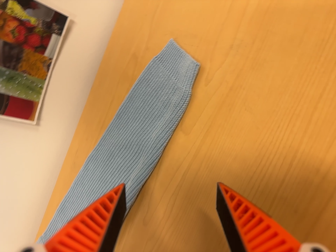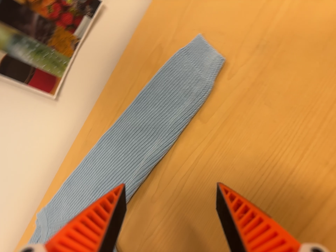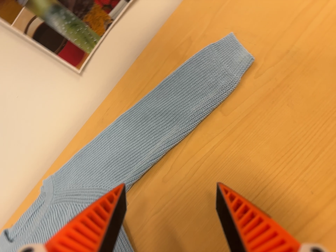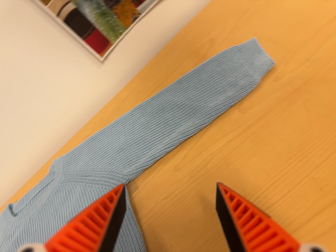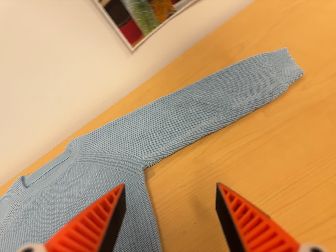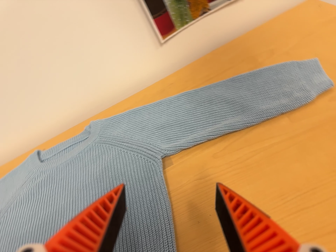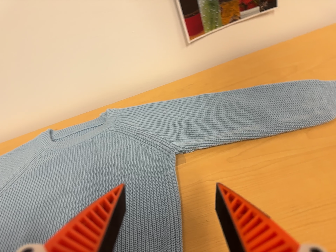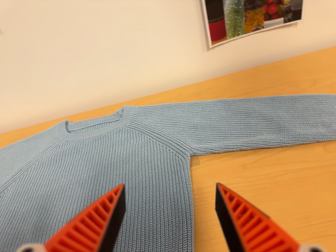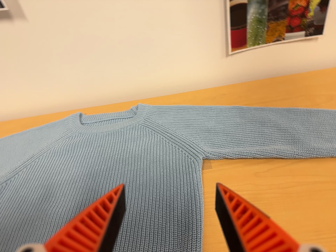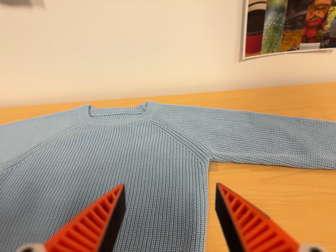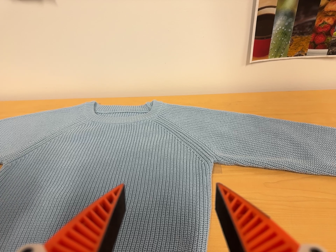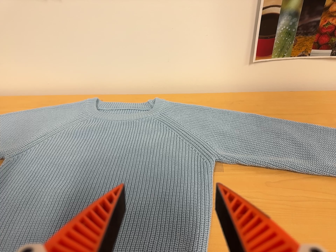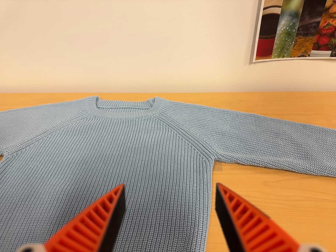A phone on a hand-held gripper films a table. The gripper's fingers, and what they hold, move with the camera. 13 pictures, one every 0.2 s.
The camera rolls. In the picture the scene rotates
clockwise.
0.0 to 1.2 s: The camera travels to its left, toward the bottom of its view and backward, about 24 cm, so close, fixed things drift to the right. It rolls about its line of sight by about 50 degrees, and the scene rotates clockwise.
1.2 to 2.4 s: The camera travels to its left, about 8 cm, so close, fixed things drift to the right. It rolls about its line of sight by about 20 degrees, and the scene rotates clockwise.
The film runs backward here.
